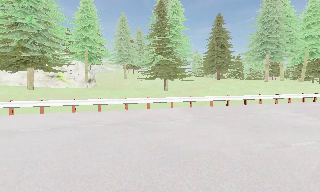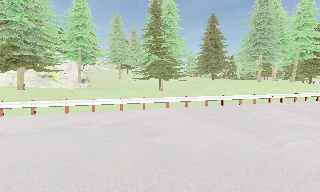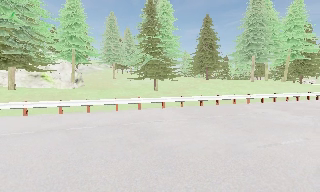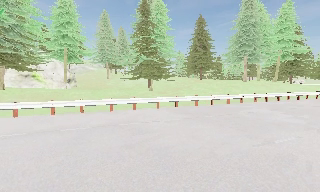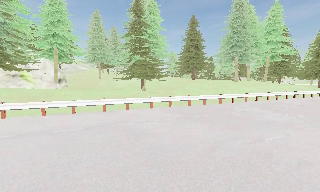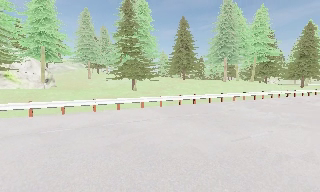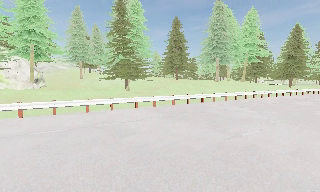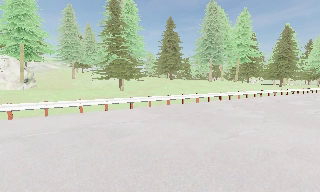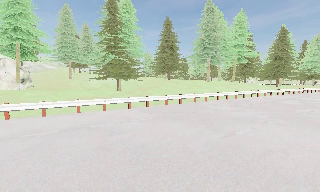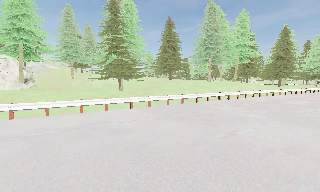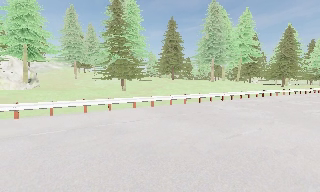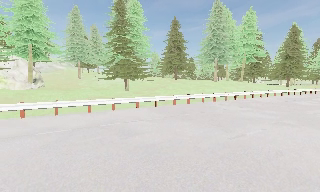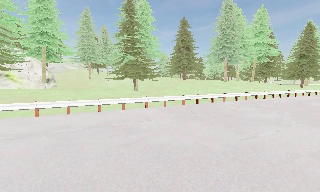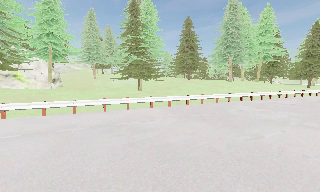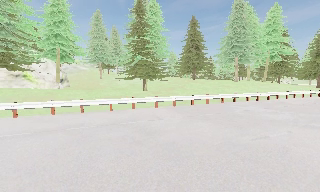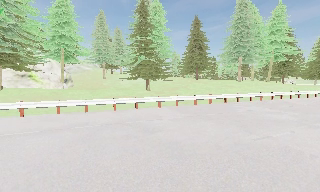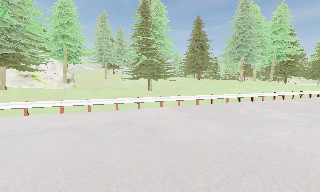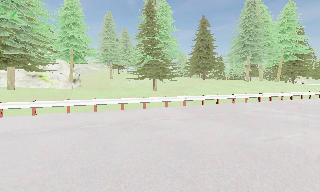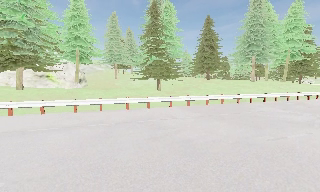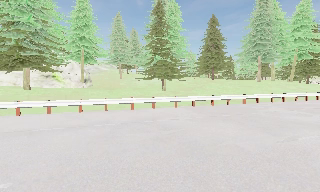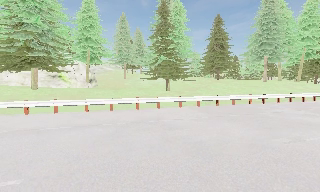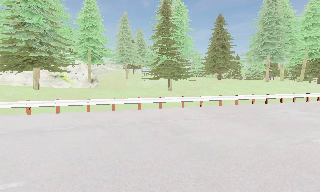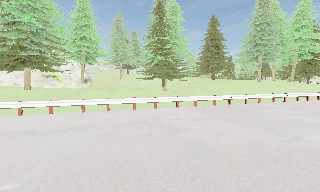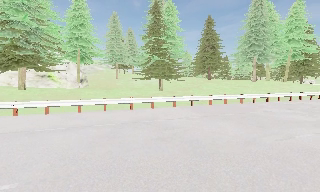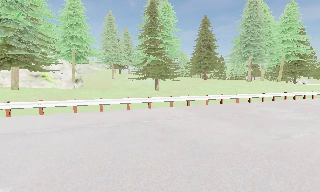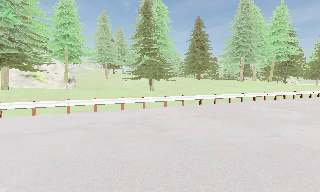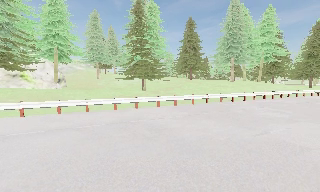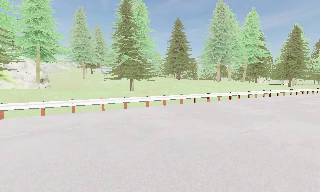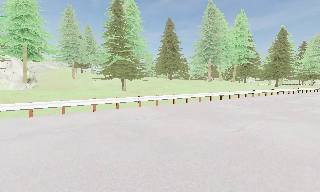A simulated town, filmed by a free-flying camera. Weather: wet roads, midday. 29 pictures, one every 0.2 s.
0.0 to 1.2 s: The scene slides to the left, as the camera pans about 15 degrees to its right.
1.2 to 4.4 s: The camera swings to its left by about 10 degrees, and the scene slides to the right. It travels to its left, about 0.5 m, so close, fixed things drift to the right.
4.4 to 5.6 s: The scene slides to the left, as the camera pans about 15 degrees to its right.
The film runs forward here.
